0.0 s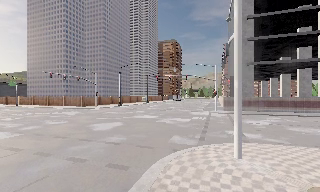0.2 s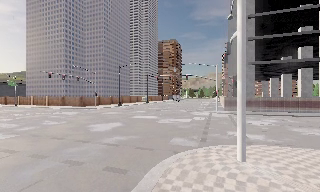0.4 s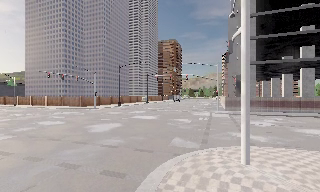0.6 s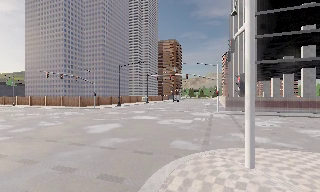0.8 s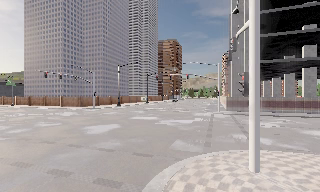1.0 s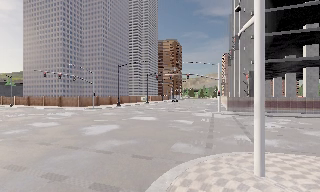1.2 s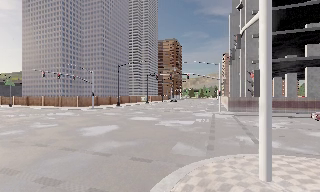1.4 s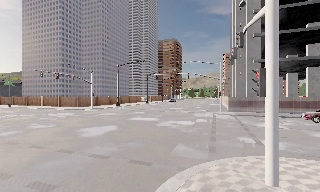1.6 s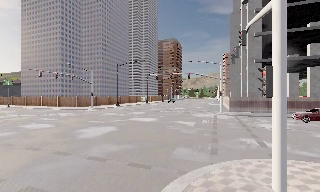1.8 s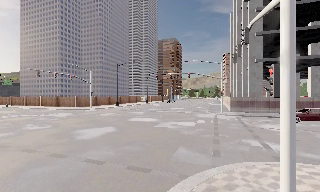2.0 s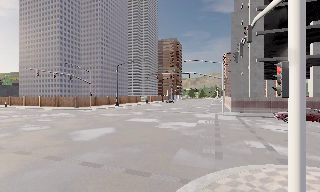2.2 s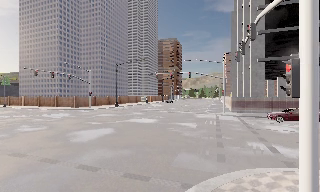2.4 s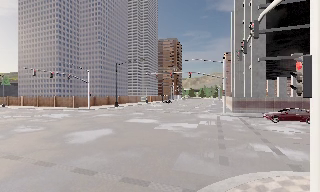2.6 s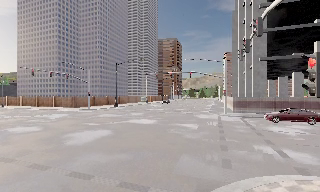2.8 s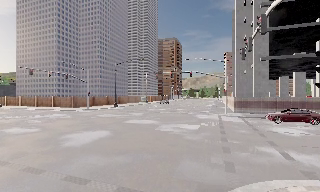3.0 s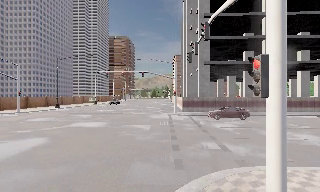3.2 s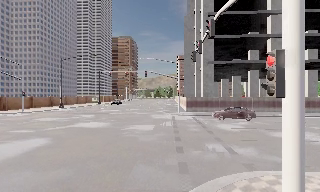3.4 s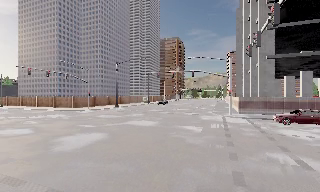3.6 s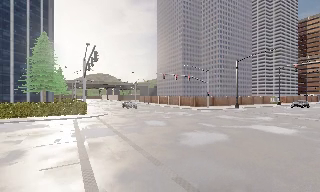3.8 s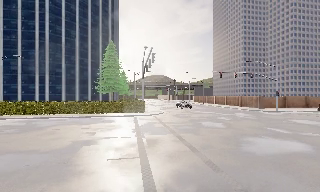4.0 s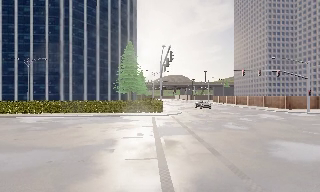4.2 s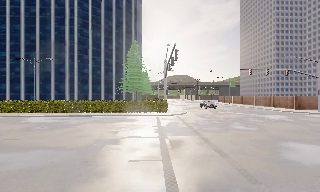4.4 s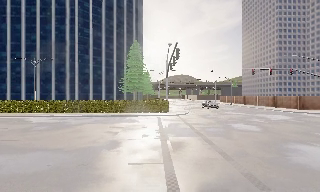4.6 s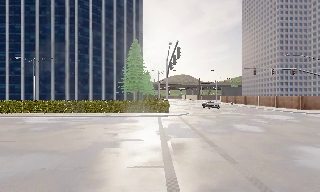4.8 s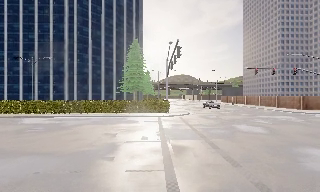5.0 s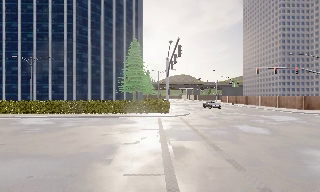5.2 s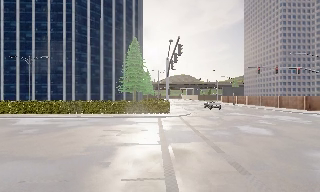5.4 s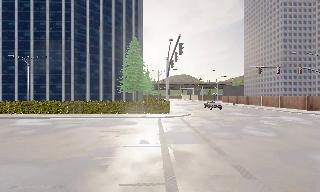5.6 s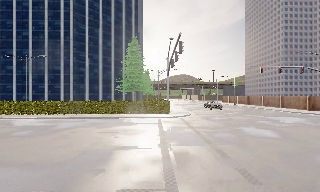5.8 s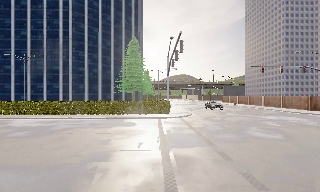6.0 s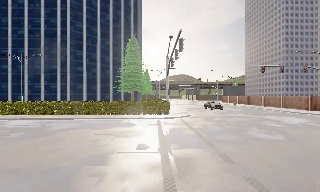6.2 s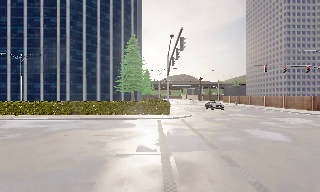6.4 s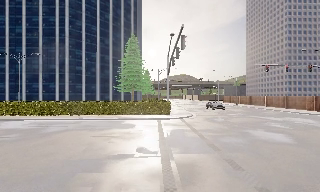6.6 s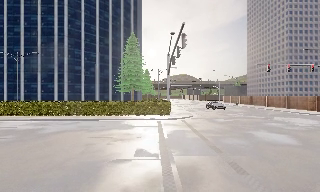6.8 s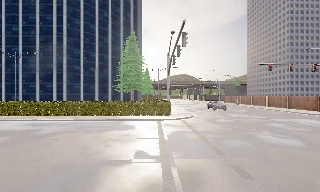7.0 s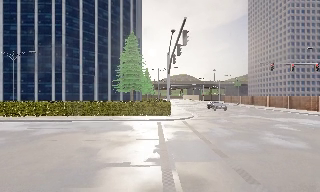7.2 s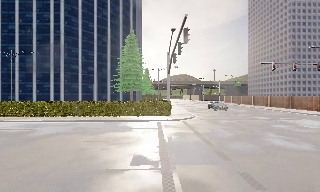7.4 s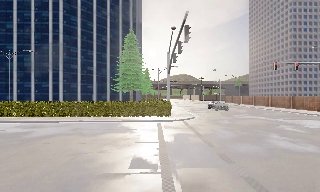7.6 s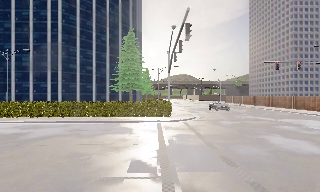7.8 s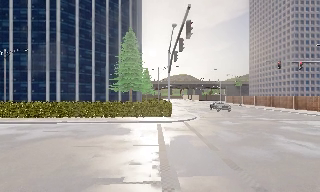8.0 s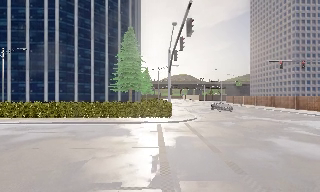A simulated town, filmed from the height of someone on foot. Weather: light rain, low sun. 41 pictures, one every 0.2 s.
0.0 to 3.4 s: The camera travels forward, about 5 m, so what stands in front looms larger.
3.4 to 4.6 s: The scene slides to the right, as the camera pans about 70 degrees to its left. It travels forward, about 1.5 m.
4.6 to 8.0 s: The camera travels forward, about 5 m, so what stands in front looms larger.
The film runs forward here.
